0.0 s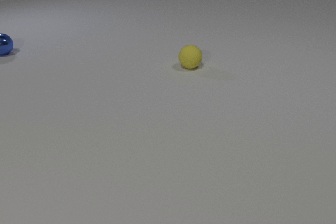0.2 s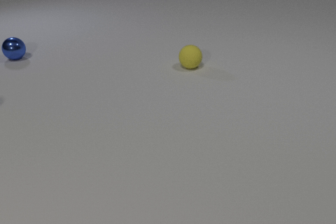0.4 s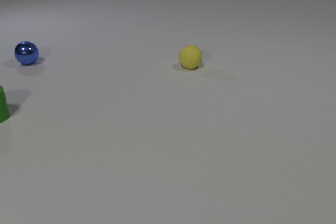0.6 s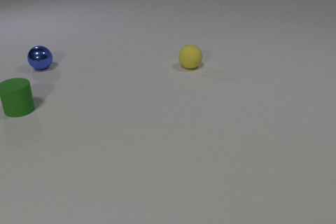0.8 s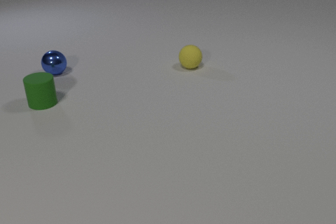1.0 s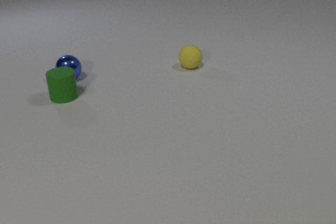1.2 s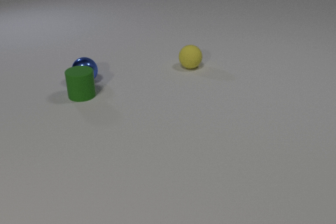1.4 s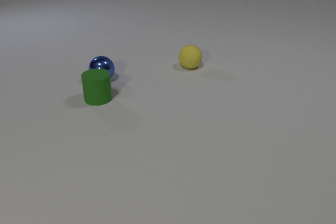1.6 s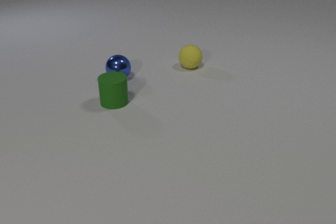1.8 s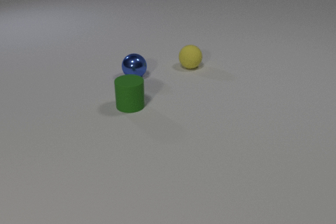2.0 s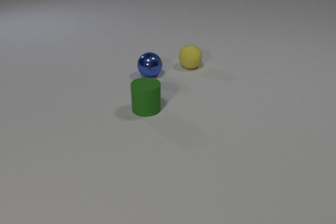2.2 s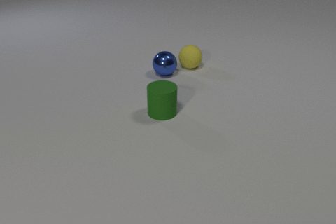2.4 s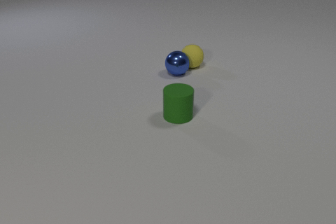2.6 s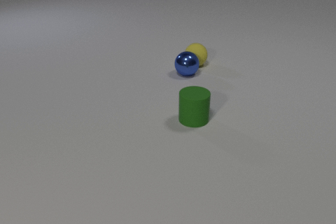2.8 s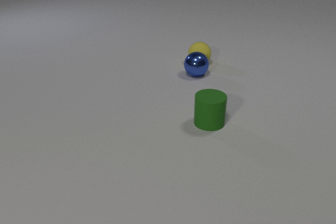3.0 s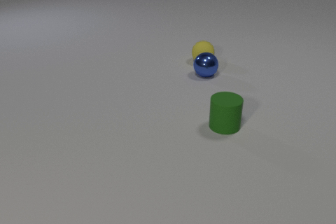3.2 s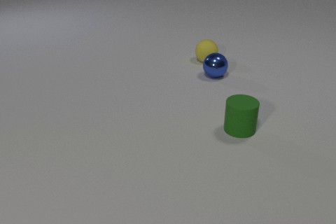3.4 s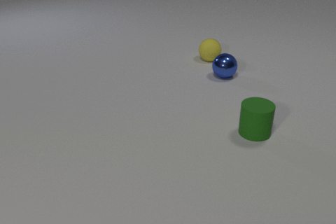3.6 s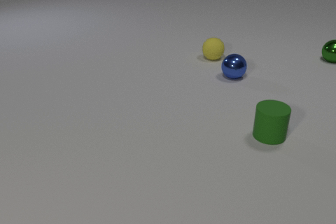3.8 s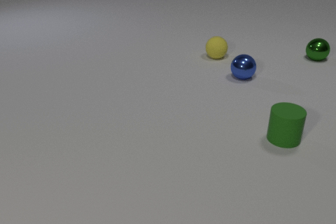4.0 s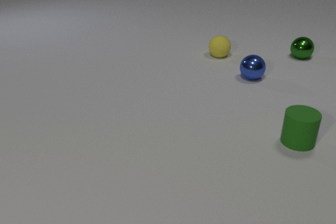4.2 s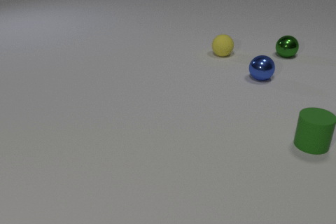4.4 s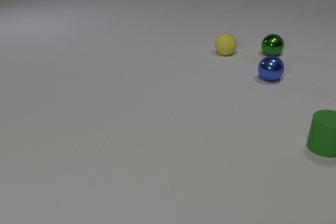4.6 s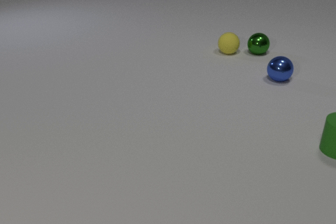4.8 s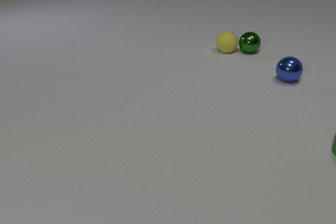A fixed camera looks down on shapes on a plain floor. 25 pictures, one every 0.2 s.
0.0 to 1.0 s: The blue metal sphere rolls toward the camera and to the right. The green rubber cylinder comes in at the left edge, slides to the right.
1.0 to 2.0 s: The blue metal sphere rolls to the right. The green rubber cylinder slides to the right and toward the camera. The blue metal sphere and the green rubber cylinder collide.
2.0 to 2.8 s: The blue metal sphere rolls to the right. The green rubber cylinder slides to the right. The yellow rubber sphere rolls away from the camera and to the right. The blue metal sphere and the yellow rubber sphere collide.
2.8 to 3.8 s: The blue metal sphere rolls to the right. The green rubber cylinder slides to the right. The yellow rubber sphere rolls away from the camera and to the right. The green metal sphere comes in at the right edge, rolls to the left.
3.8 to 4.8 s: The blue metal sphere rolls to the right. The green rubber cylinder slides to the right. The yellow rubber sphere rolls away from the camera and to the right. The green metal sphere rolls to the left. The yellow rubber sphere and the green metal sphere collide.
How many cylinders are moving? 1.
Are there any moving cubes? no.
Are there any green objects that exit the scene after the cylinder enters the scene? yes.
